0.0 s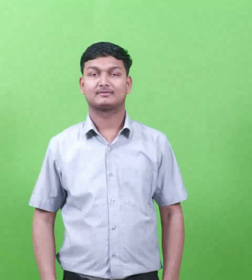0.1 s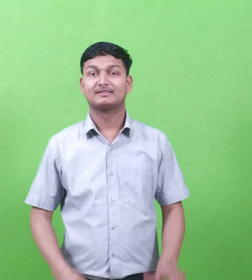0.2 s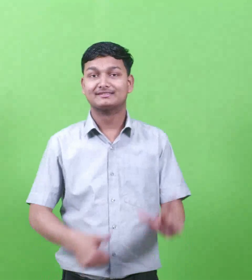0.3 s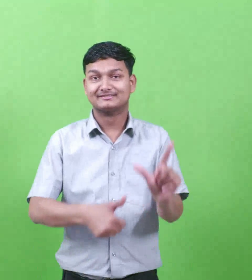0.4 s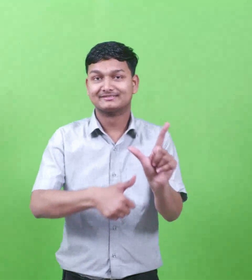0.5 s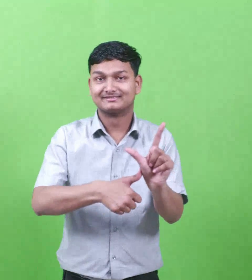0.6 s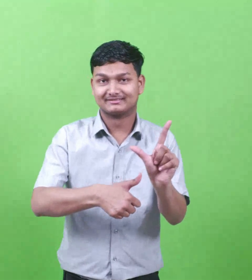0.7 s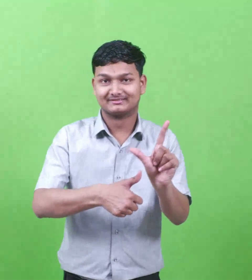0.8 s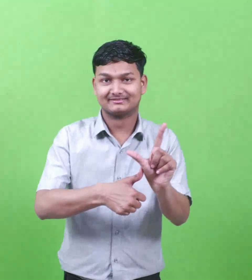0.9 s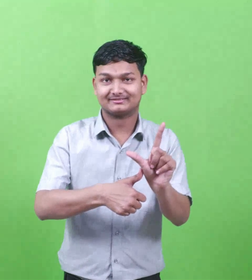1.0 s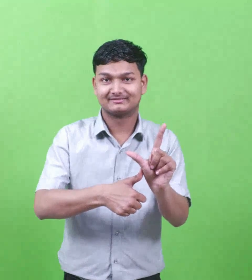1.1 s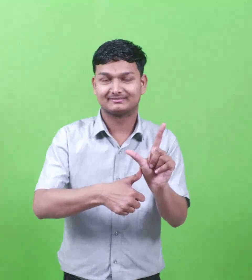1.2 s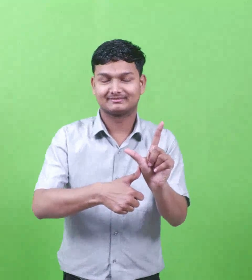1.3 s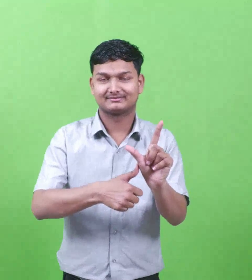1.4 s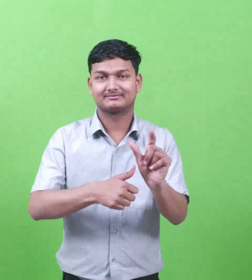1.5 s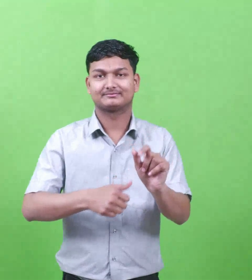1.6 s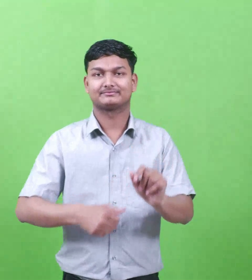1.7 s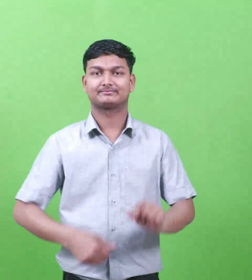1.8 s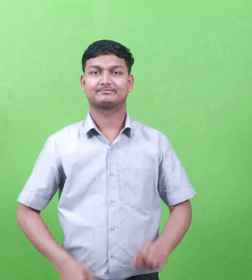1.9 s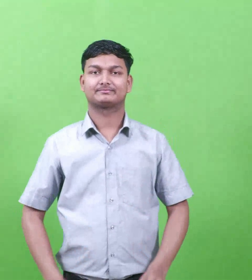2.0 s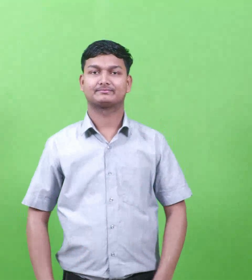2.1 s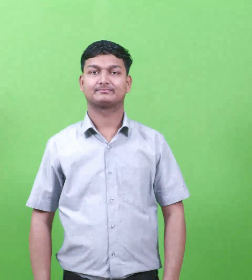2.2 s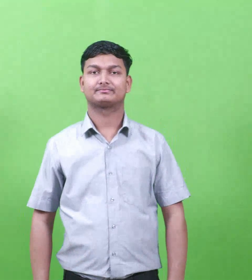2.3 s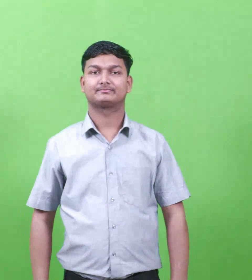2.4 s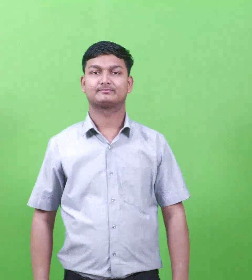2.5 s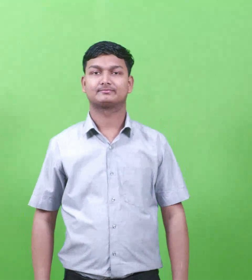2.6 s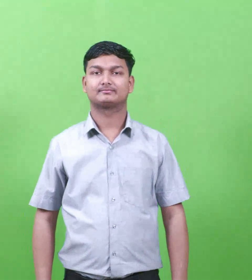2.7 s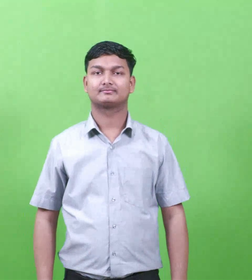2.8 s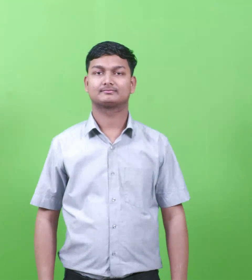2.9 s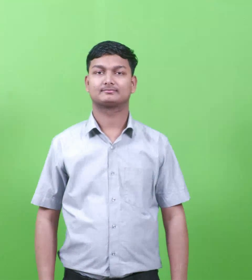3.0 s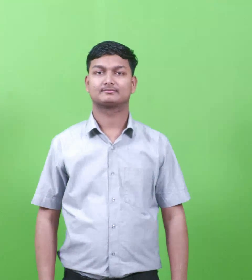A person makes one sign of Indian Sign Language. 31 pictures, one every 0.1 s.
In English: moriah
